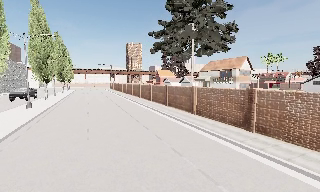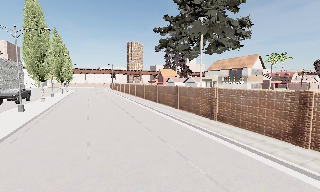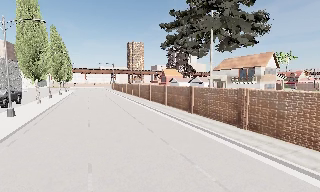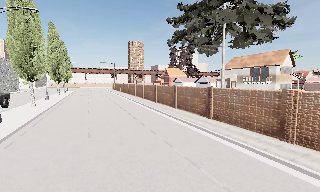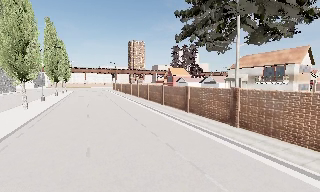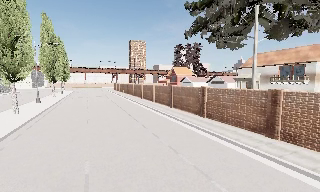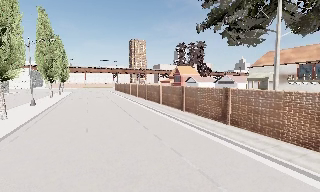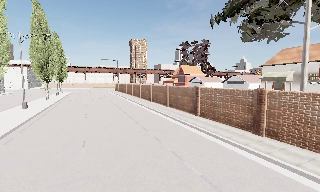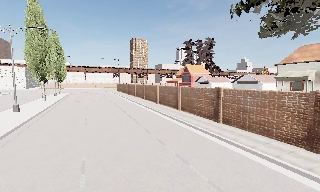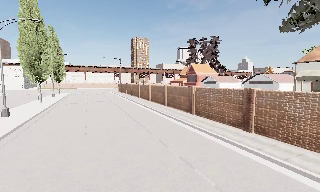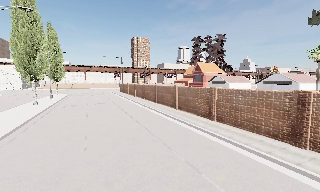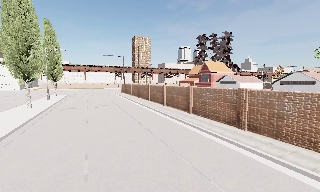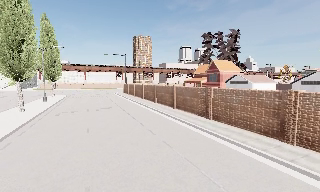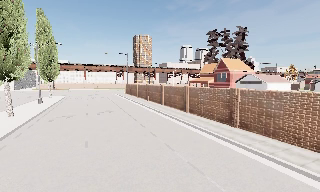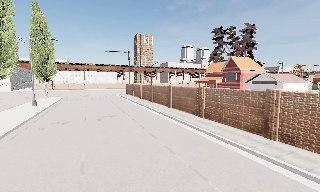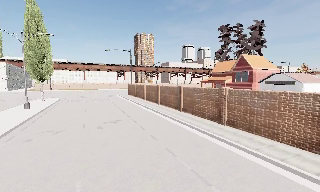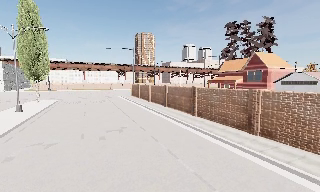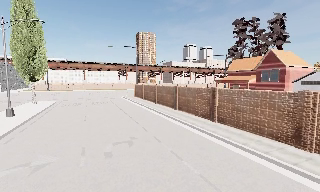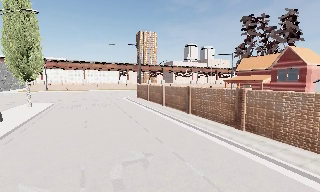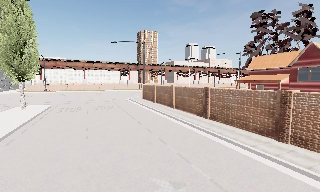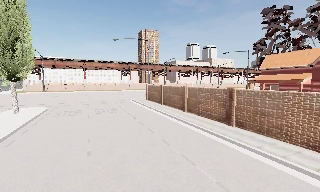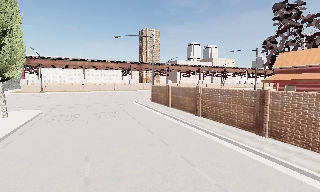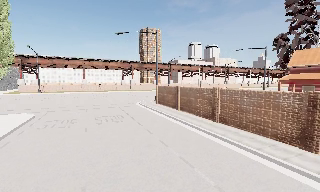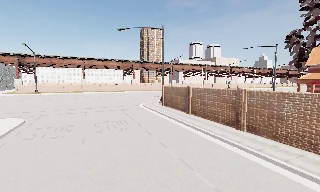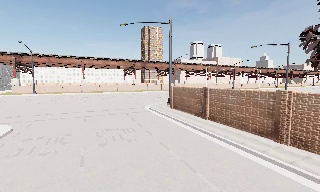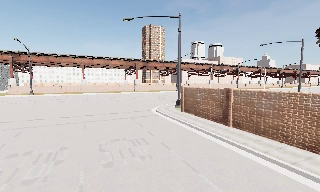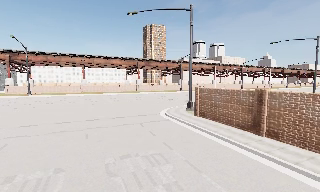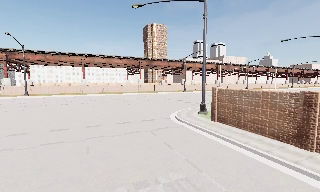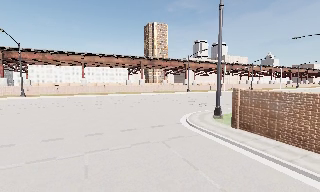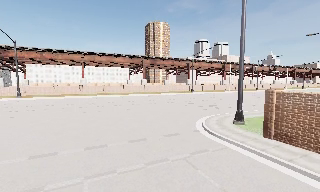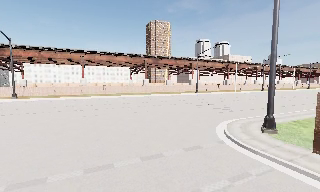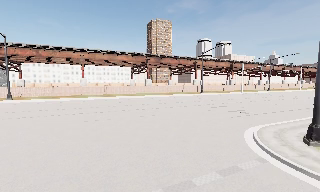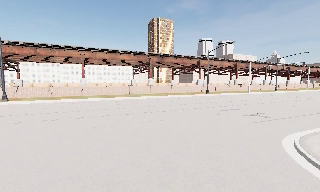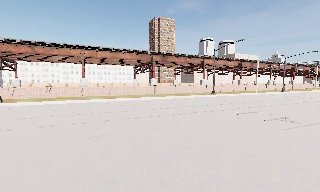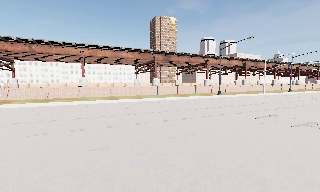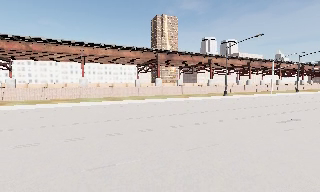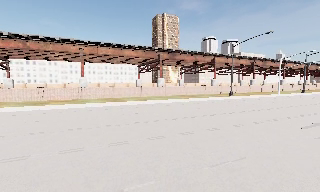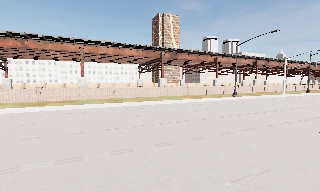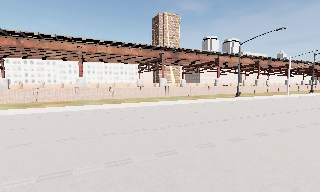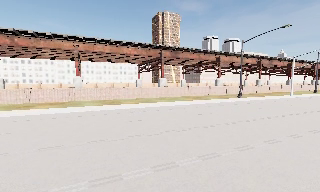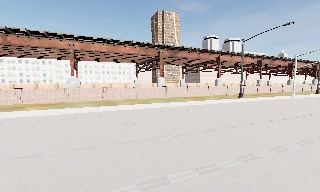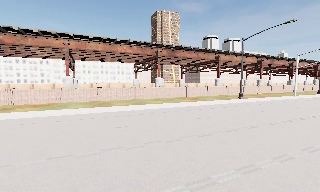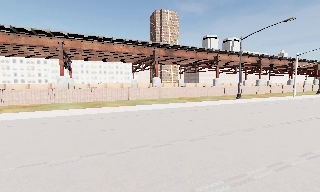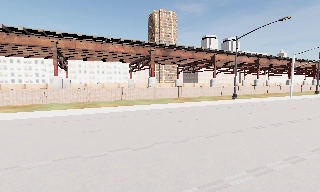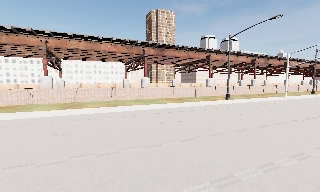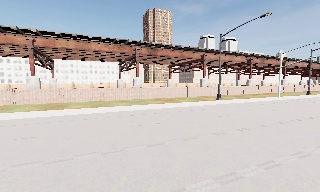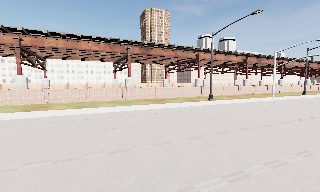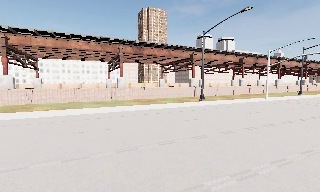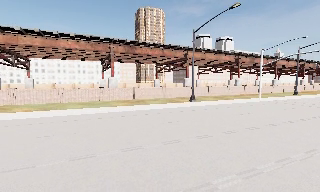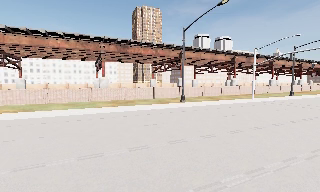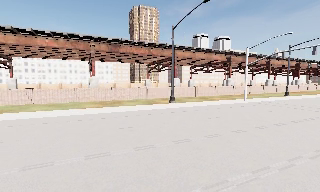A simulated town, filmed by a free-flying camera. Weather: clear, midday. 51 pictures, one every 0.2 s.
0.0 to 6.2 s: The camera travels forward and to its left, about 70 m, so what stands in front looms larger.
6.2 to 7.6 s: The camera travels forward and to its left, about 11 m, so what stands in front looms larger. It loses speed.
7.6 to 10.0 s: The camera travels to its right and forward, about 16 m, so close, fixed things drift to the left. It gains speed.
The film runs forward here.
